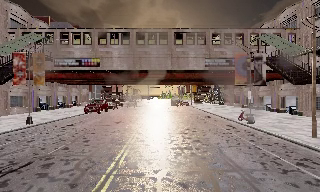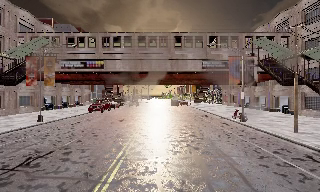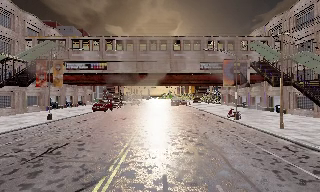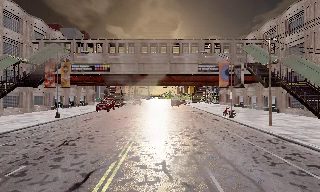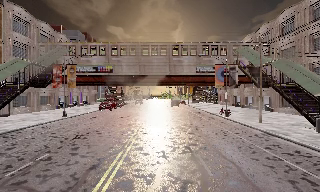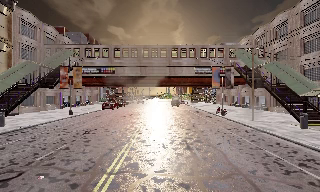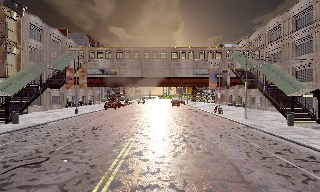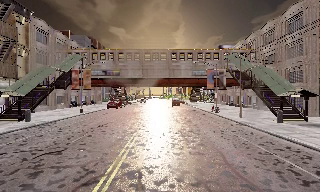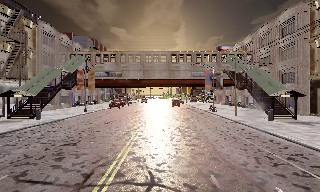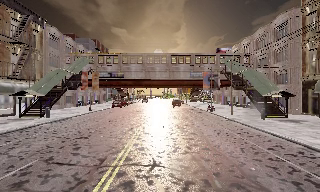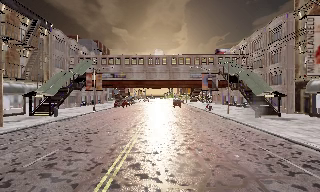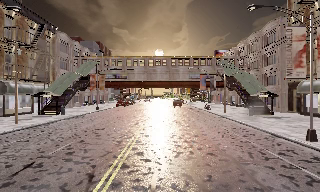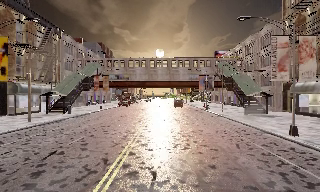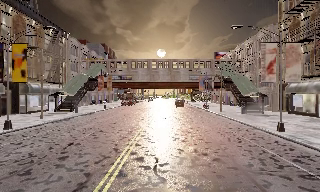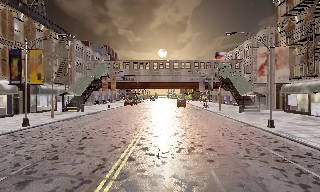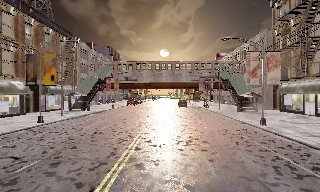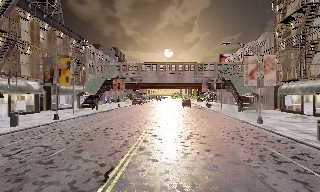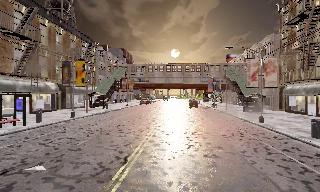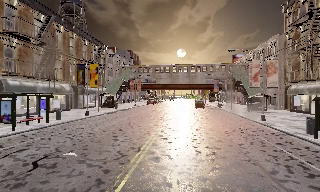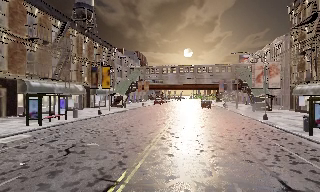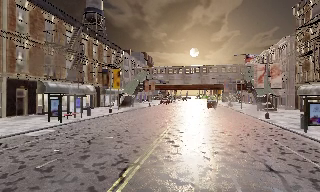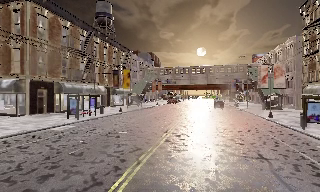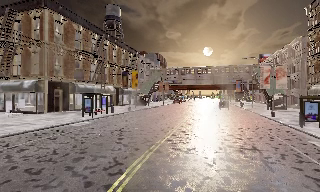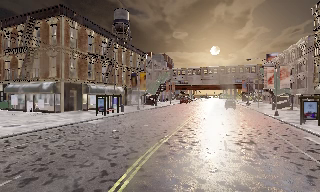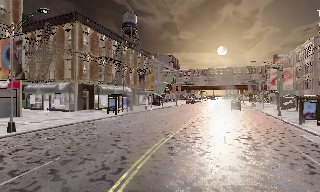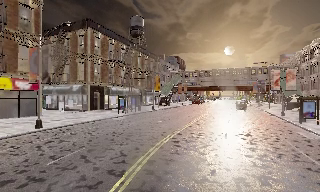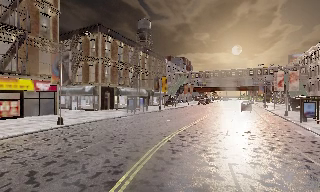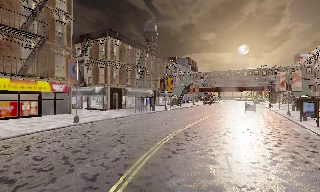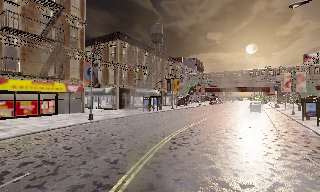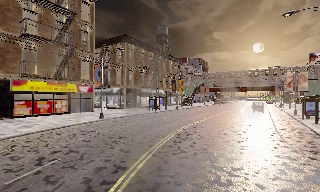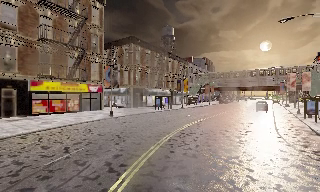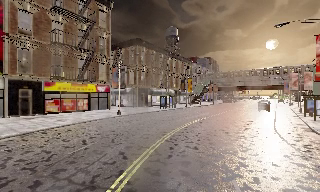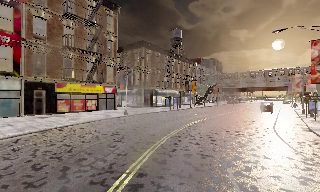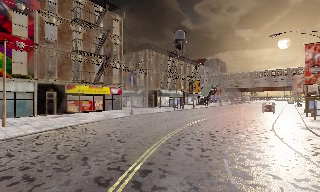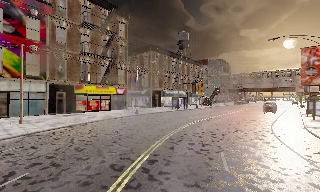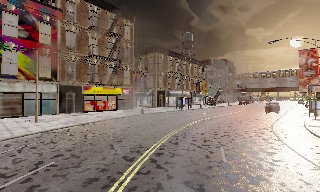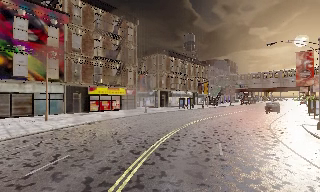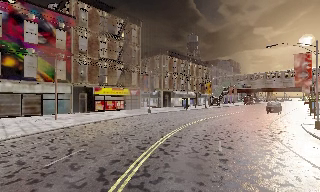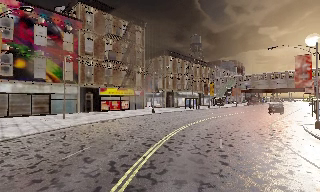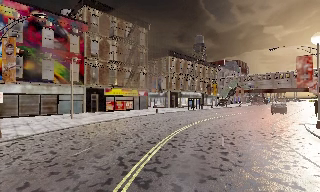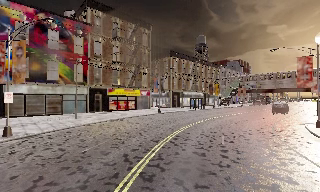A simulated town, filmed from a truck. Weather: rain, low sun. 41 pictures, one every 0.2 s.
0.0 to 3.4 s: The camera travels backward, about 25 m, so what stands in front gets smaller.
3.4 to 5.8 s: The scene slides to the right, as the camera pans about 25 degrees to its left. It travels backward, about 16 m, so what stands in front gets smaller.
5.8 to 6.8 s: The camera travels backward, about 5 m, so what stands in front gets smaller.
6.8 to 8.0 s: The camera travels backward, about 4 m, so what stands in front gets smaller. It loses speed.
The film runs backward here.
